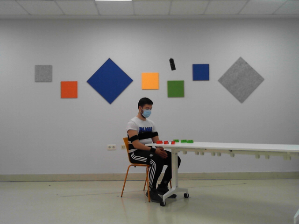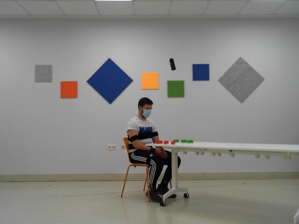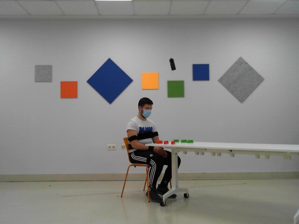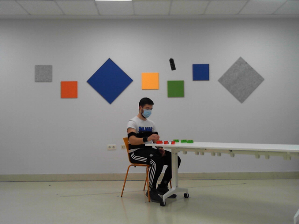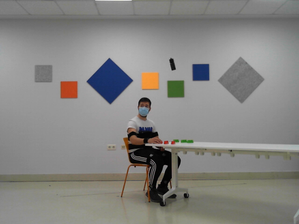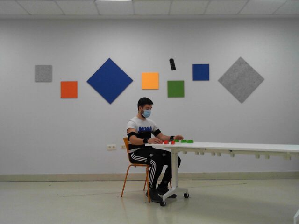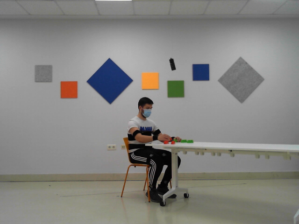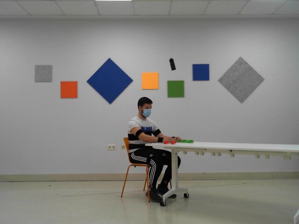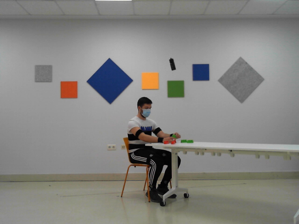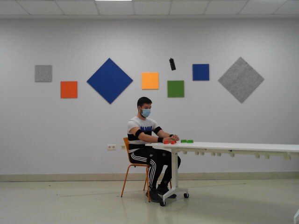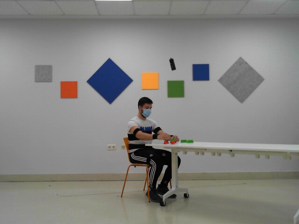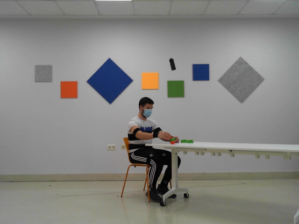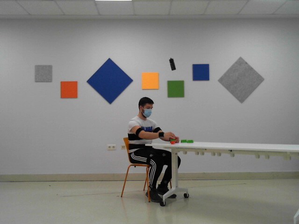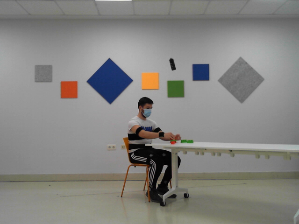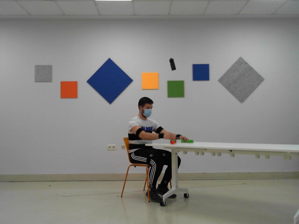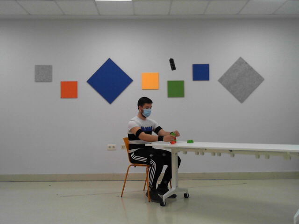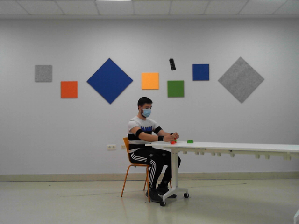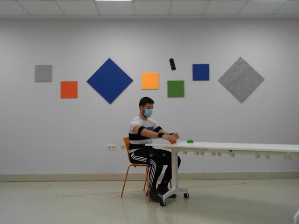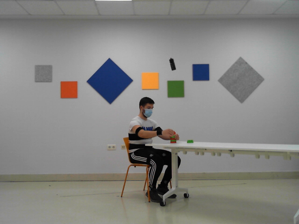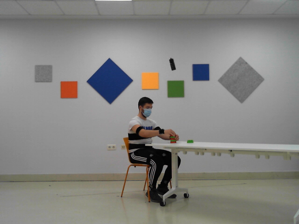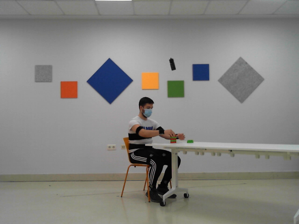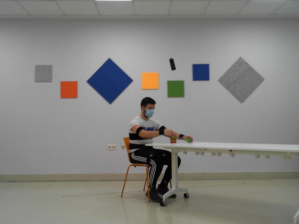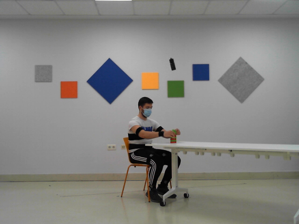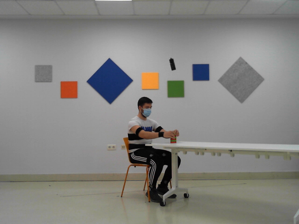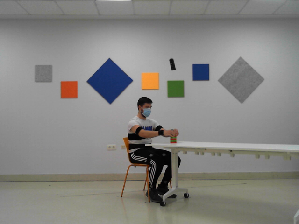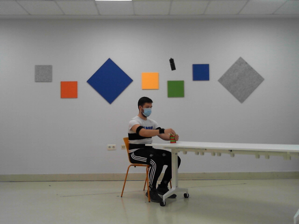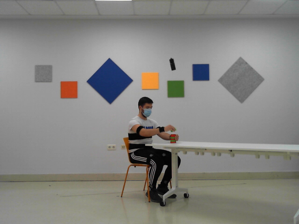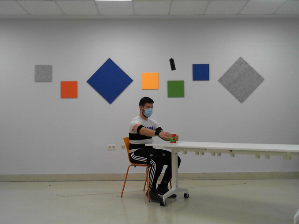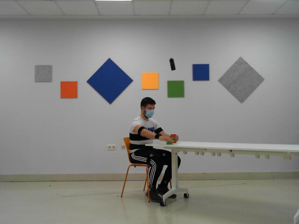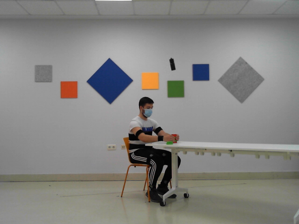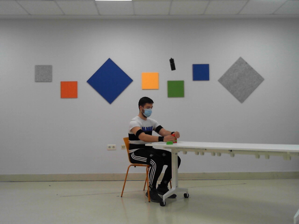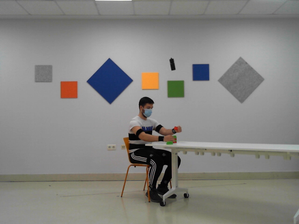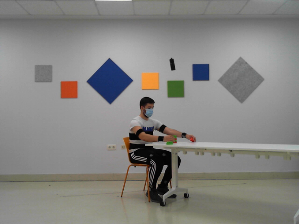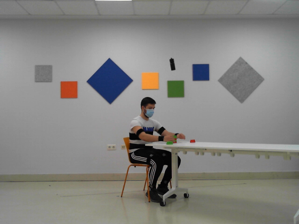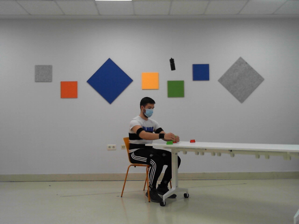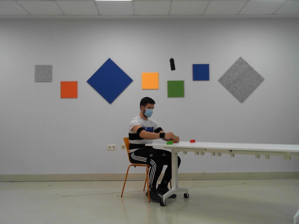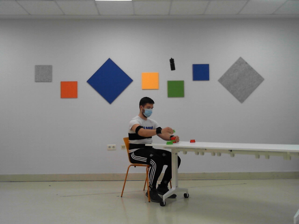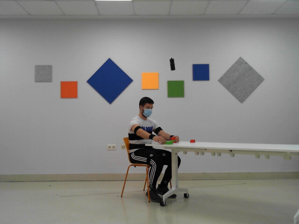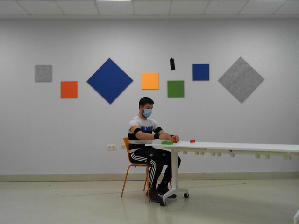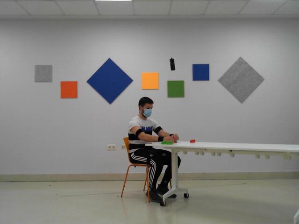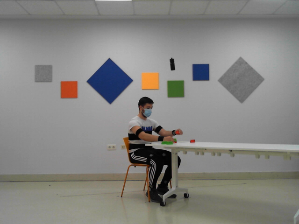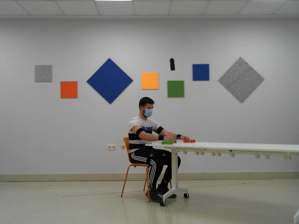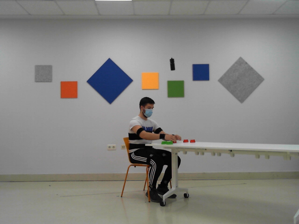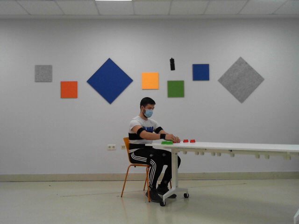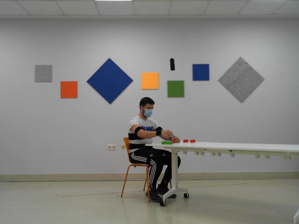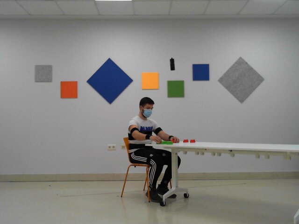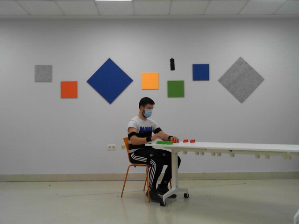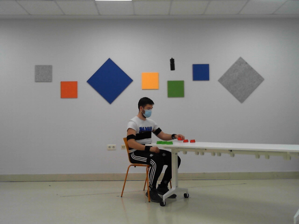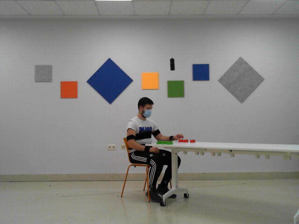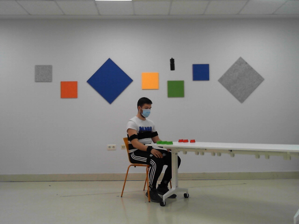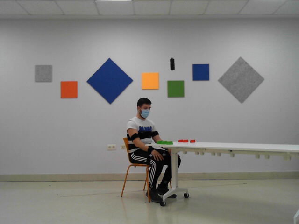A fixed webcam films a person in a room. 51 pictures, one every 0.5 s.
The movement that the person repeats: Assemble and disassemble a 6-piece LEGO tower.
